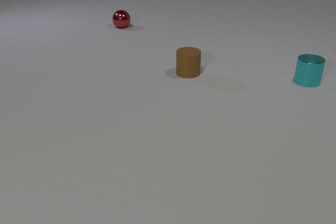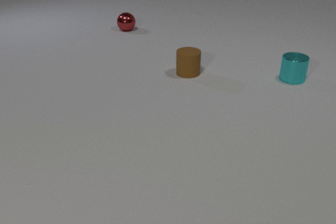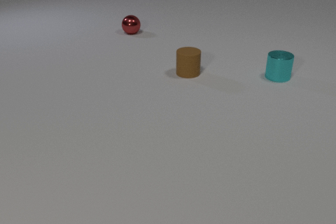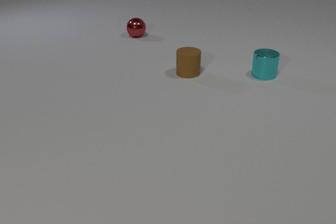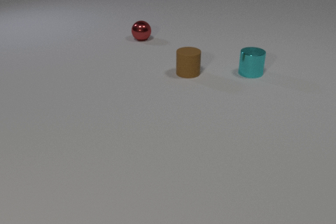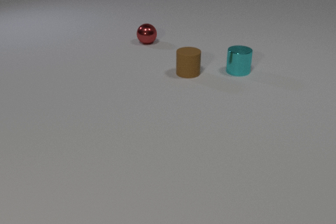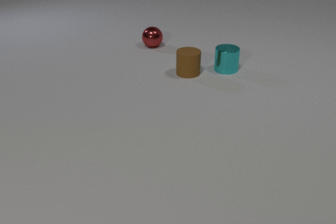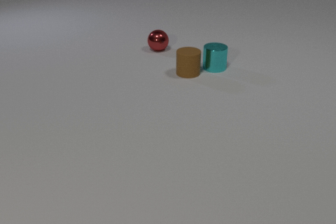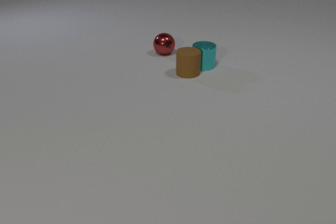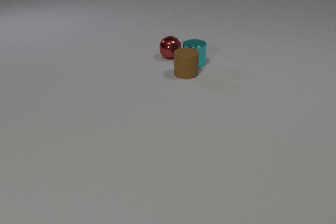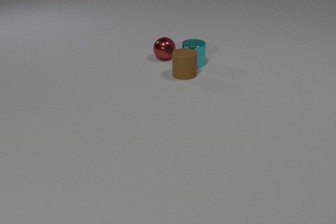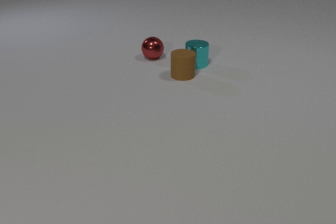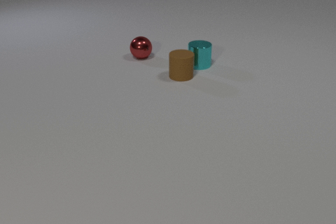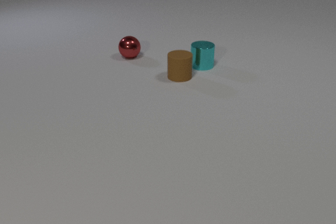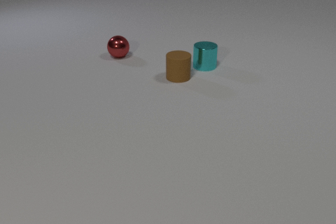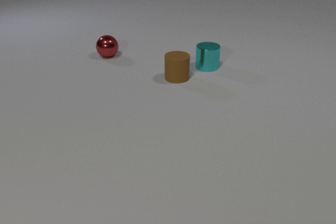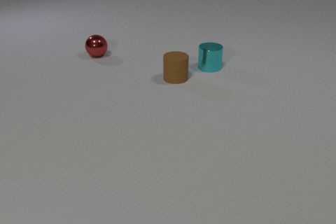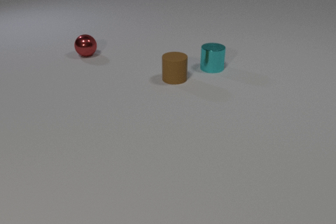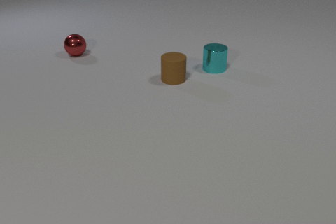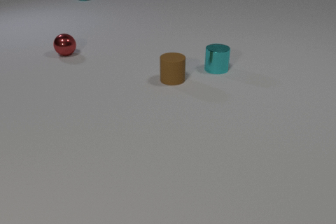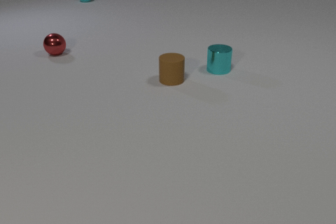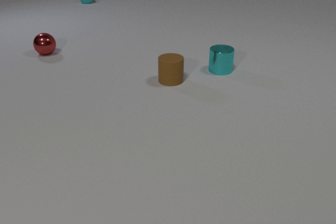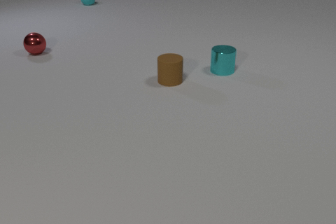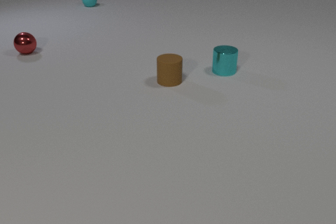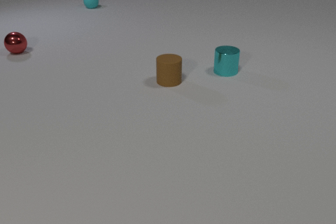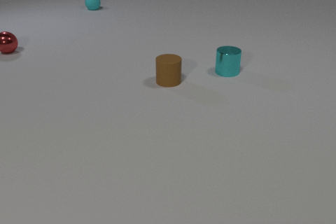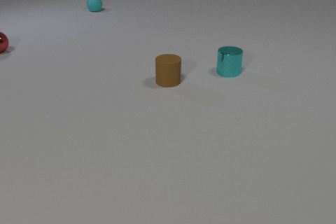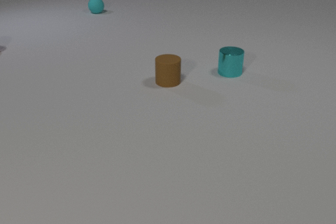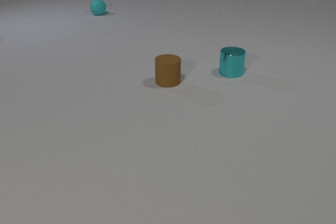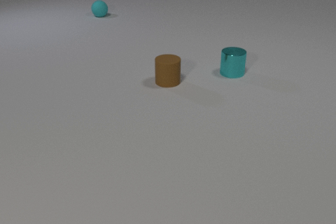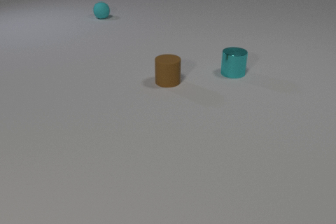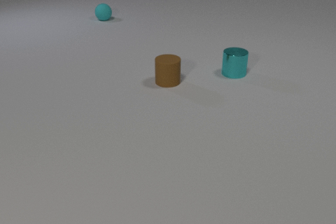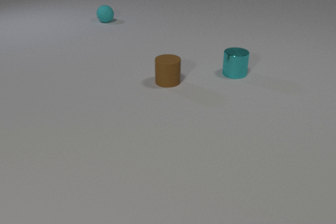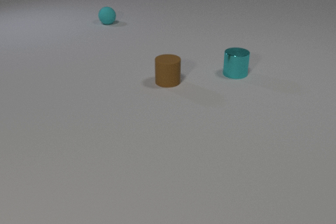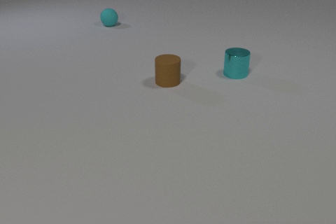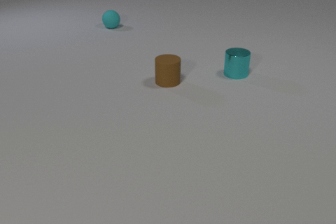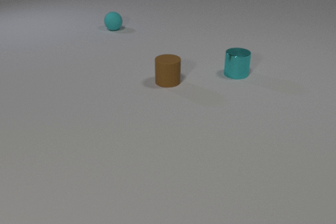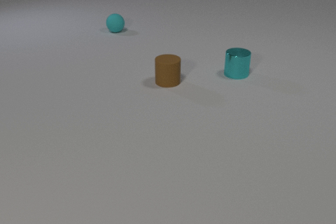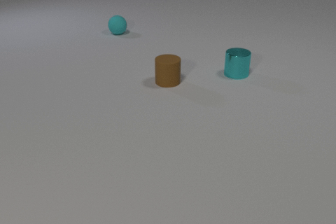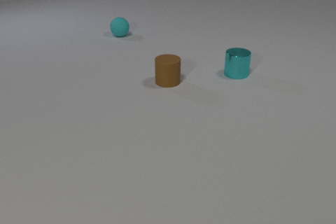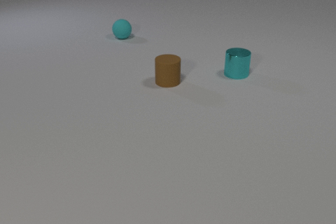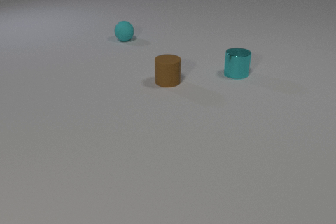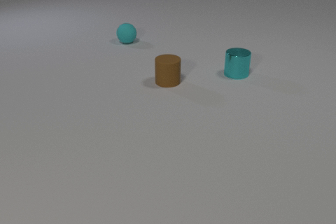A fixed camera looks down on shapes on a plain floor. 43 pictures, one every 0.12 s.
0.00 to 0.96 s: The red metal sphere rolls toward the camera and to the right. The cyan metal cylinder slides to the left. The cyan metal cylinder and the brown rubber cylinder collide.
0.96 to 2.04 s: The red metal sphere rolls to the left. The cyan metal cylinder slides to the right. The brown rubber cylinder slides toward the camera and to the left. The red metal sphere and the cyan metal cylinder collide.
2.04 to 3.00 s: The red metal sphere rolls to the left and away from the camera. The cyan metal cylinder slides to the right and toward the camera. The brown rubber cylinder slides toward the camera and to the left. The cyan rubber sphere comes in at the top edge, rolls toward the camera.
3.00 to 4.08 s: The red metal sphere rolls to the left and away from the camera, leaves at the left edge. The cyan metal cylinder slides to the right. The cyan rubber sphere rolls toward the camera.
4.08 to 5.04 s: The cyan rubber sphere rolls toward the camera.
How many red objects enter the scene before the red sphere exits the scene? 0.
Are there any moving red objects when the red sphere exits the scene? no.
What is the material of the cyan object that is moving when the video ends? rubber.
